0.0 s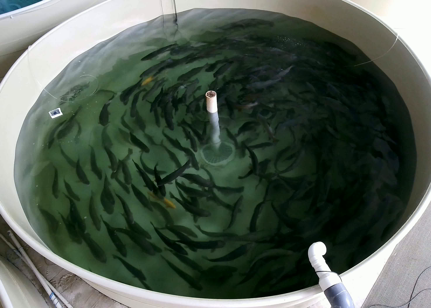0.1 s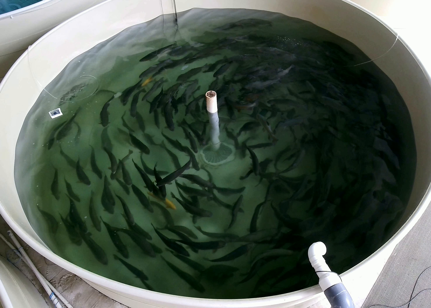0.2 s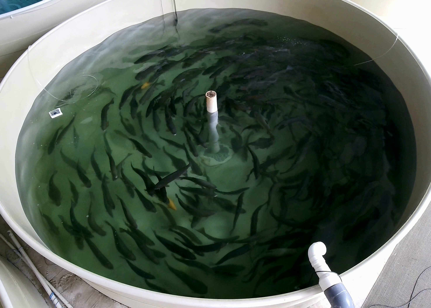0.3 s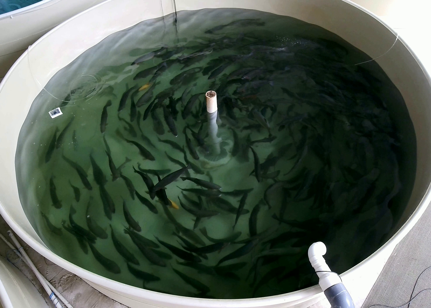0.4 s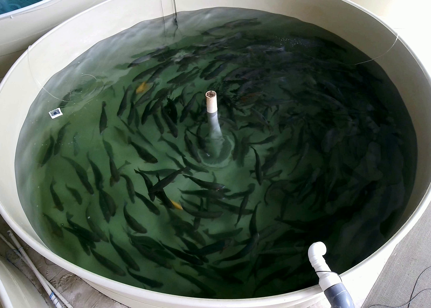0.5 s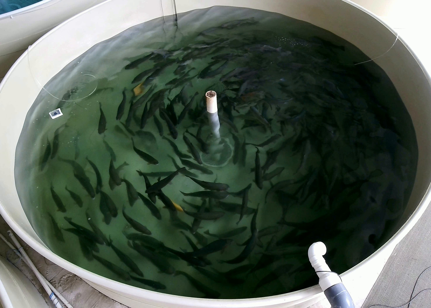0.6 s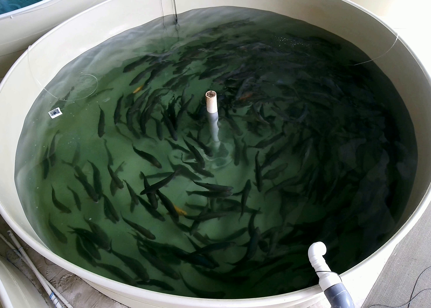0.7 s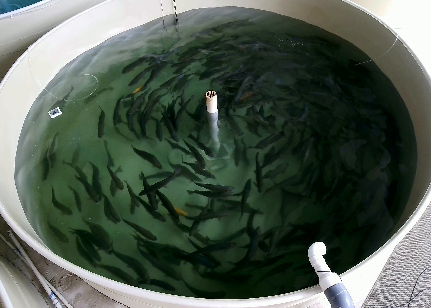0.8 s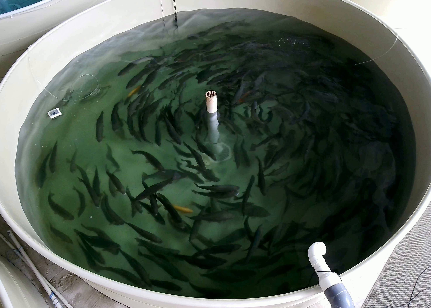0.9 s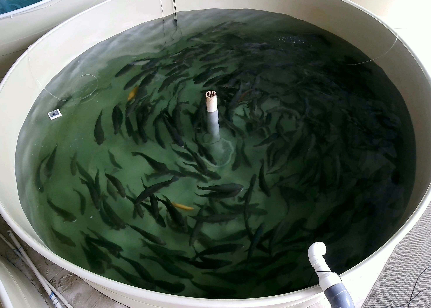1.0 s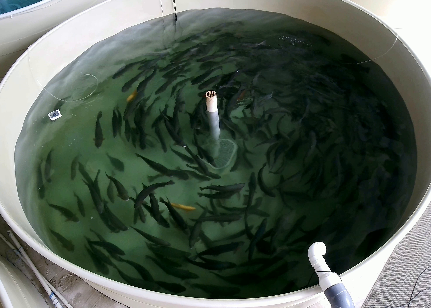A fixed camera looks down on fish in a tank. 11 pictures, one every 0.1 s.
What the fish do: Normal cruising.
